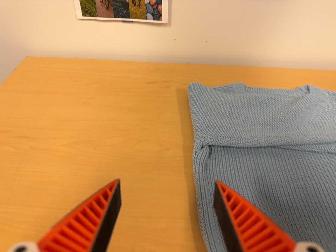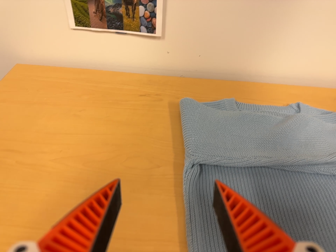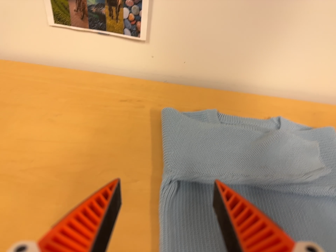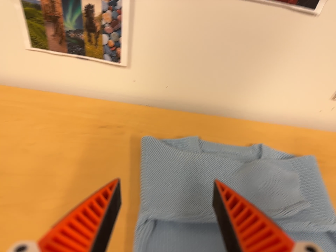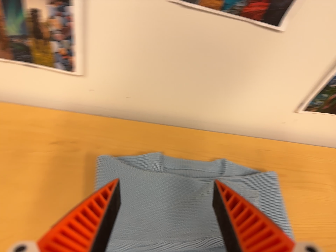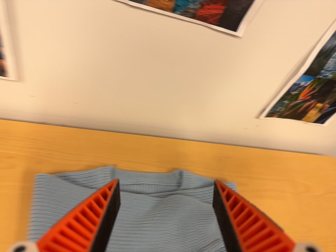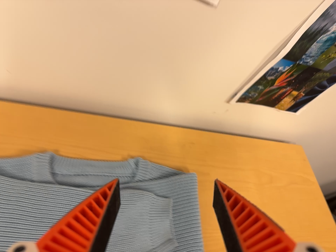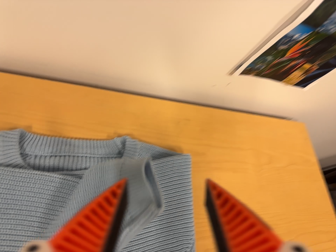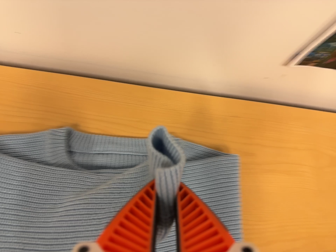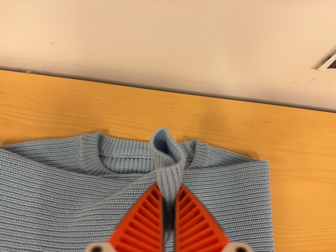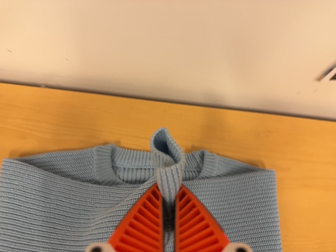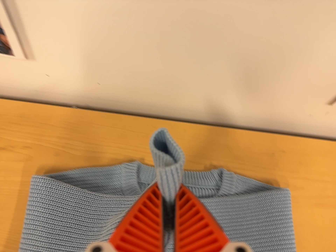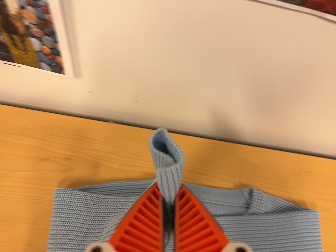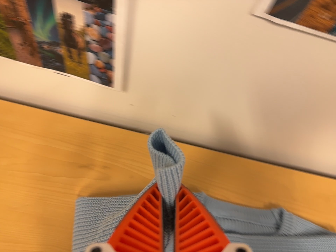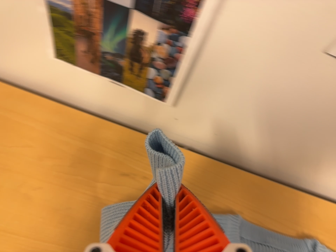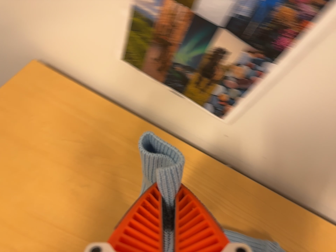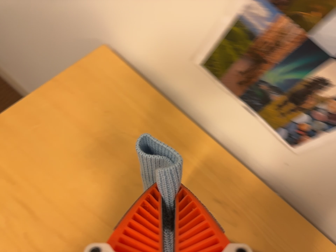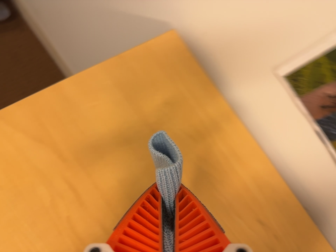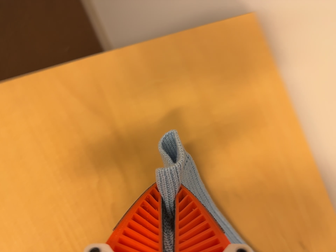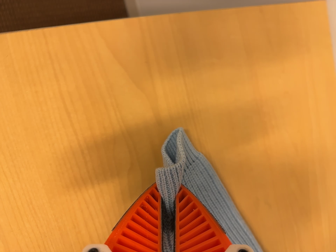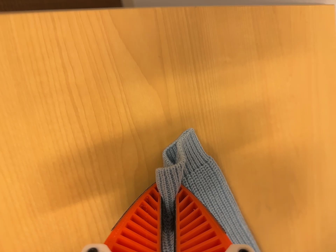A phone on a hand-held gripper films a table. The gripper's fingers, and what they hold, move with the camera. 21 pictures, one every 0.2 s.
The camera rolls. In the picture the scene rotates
clockwise.
0.0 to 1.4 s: The camera swings to its right by about 25 degrees, and the scene slides to the left. It travels toward the top of its view, forward and to its right, about 36 cm. Its aim tips toward the bottom of its view by about 20 degrees. It rolls about its line of sight by about 10 degrees, and the scene rotates clockwise.
1.4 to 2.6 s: The scene slides to the right, as the camera pans about 20 degrees to its left. It travels to its left and backward, about 16 cm, so close, fixed things drift to the right. Its aim tips toward the top of its view by about 10 degrees, and the scene shifts downward.
2.6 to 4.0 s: The camera travels to its left, about 50 cm, so close, fixed things drift to the right. Its aim tips toward the bottom of its view by about 15 degrees. It rolls about its line of sight by about 65 degrees, and the scene rotates clockwise.
The film runs backward here.
